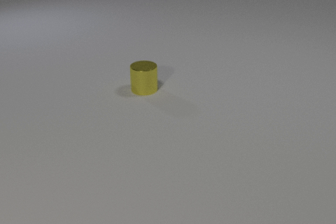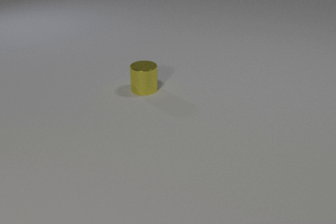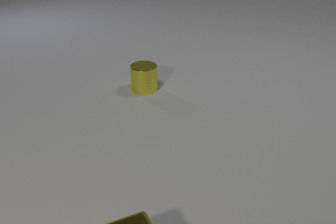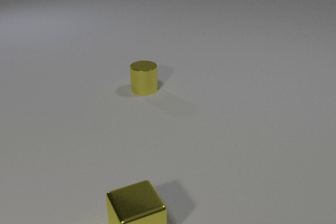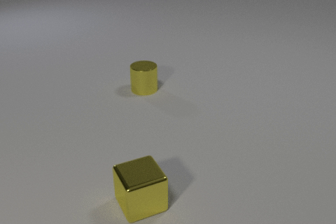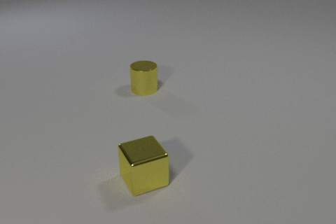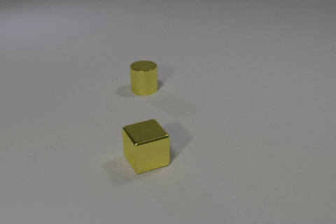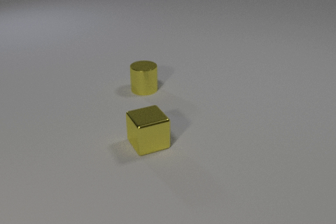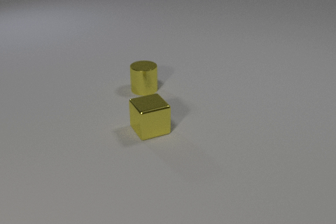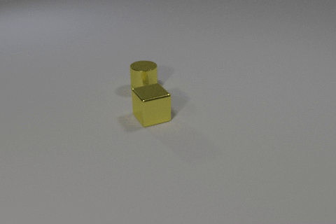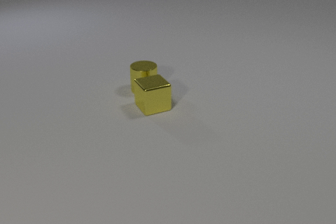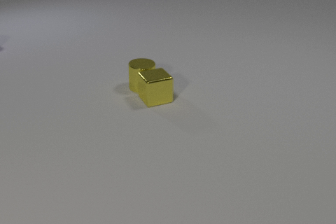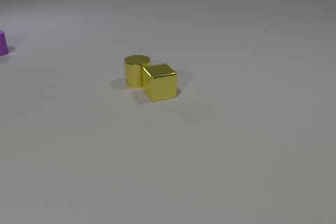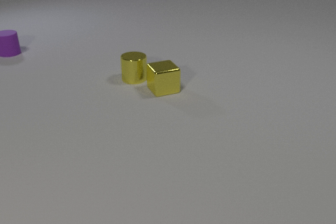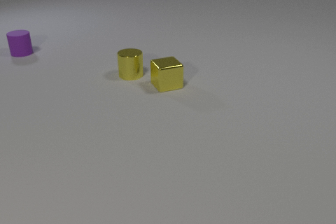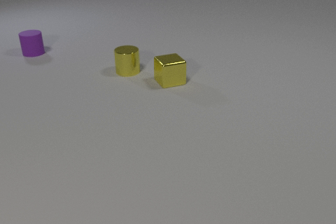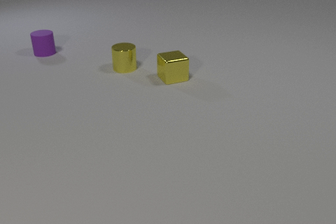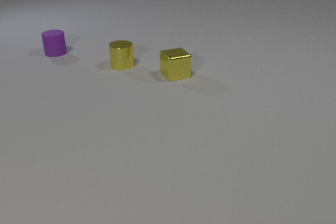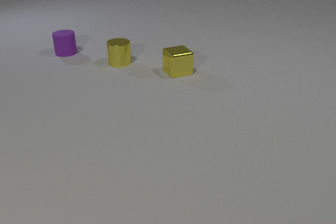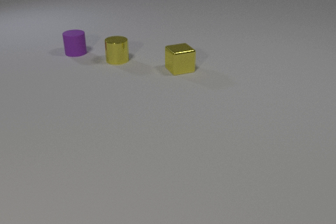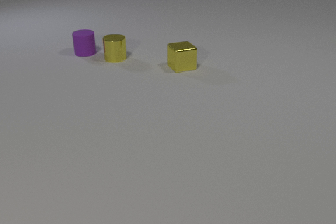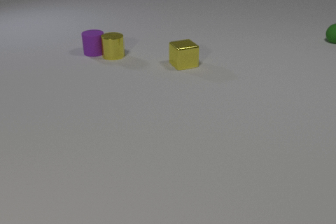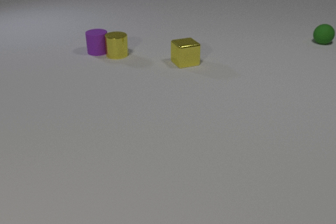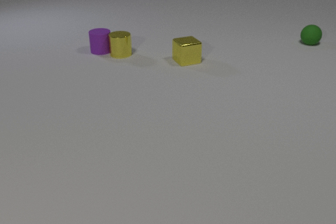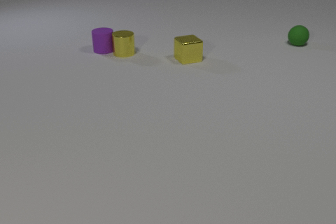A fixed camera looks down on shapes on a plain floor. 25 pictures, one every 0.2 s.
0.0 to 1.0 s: The yellow metal cube comes in at the bottom edge, slides away from the camera.
1.0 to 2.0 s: The yellow metal cube slides away from the camera.
2.0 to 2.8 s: The yellow metal cube slides away from the camera. The yellow metal cylinder slides away from the camera. The purple rubber cylinder comes in at the left edge, slides to the right and toward the camera. The yellow metal cube and the yellow metal cylinder collide.
2.8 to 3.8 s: The yellow metal cube slides away from the camera. The yellow metal cylinder slides away from the camera. The purple rubber cylinder slides to the right.
3.8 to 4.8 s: The yellow metal cube slides away from the camera. The yellow metal cylinder slides away from the camera. The purple rubber cylinder slides to the right. The green rubber sphere comes in at the right edge, rolls to the left and toward the camera. The yellow metal cylinder and the purple rubber cylinder collide.
What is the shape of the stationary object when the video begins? cylinder.
How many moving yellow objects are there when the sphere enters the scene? 2.
Are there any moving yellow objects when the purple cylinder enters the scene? yes.
